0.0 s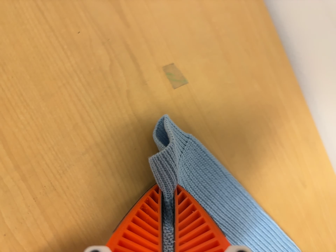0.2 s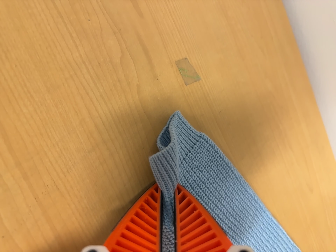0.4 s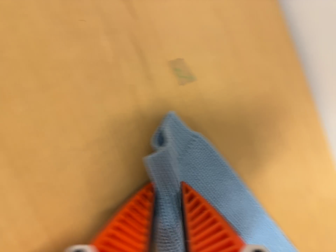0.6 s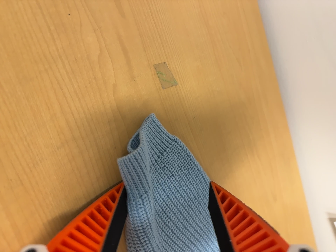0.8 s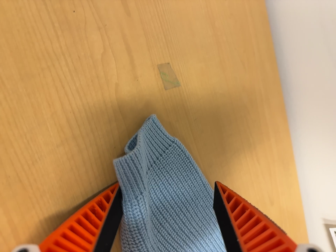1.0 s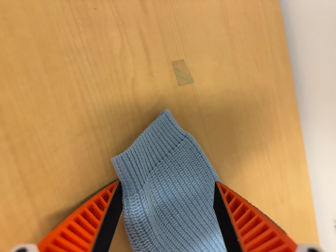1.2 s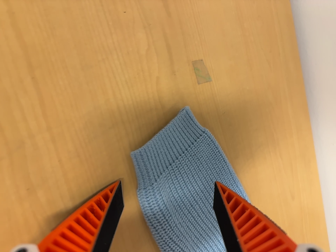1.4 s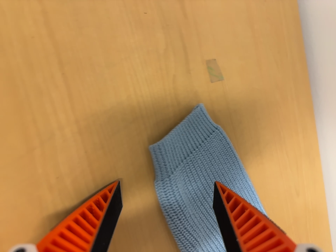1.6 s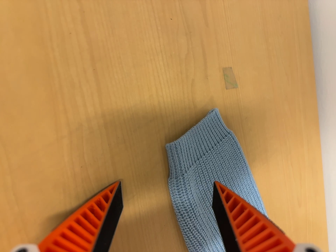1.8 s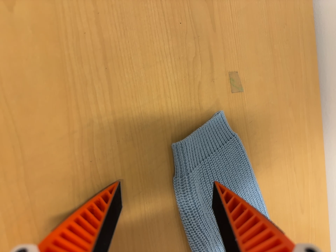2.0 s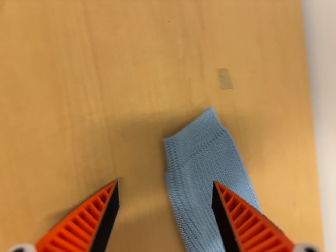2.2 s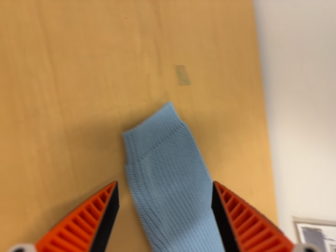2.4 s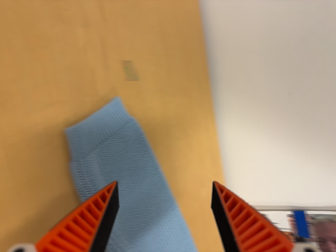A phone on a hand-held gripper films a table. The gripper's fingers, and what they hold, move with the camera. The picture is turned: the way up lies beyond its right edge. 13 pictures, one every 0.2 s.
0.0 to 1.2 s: The camera rolls about its line of sight by about 10 degrees, and the scene rotates clockwise.
1.2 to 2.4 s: The camera pans to its right by about 15 degrees. It travels backward, about 6 cm, so what stands in front gets smaller.
The film runs backward here.
